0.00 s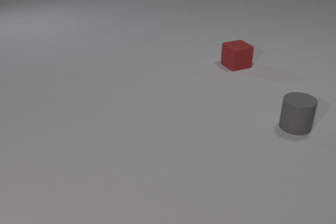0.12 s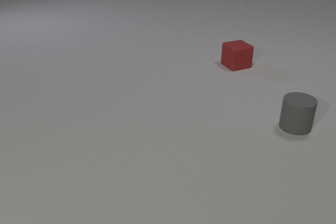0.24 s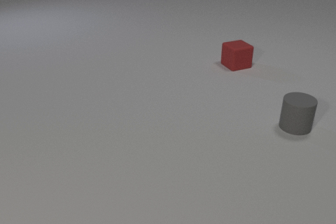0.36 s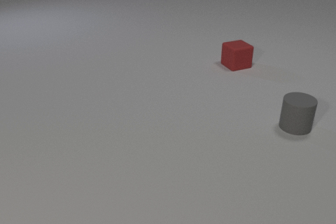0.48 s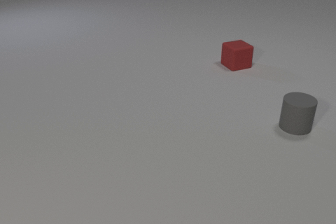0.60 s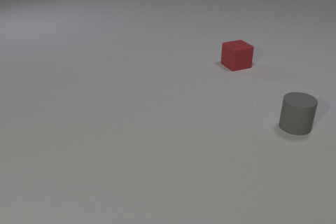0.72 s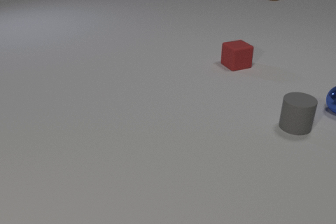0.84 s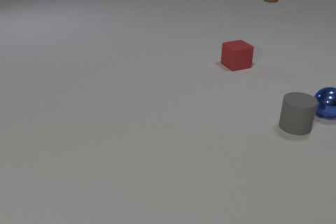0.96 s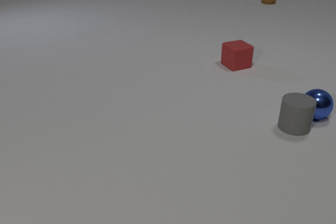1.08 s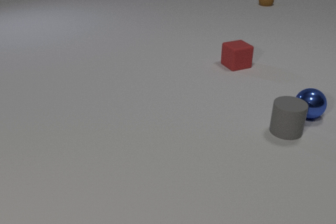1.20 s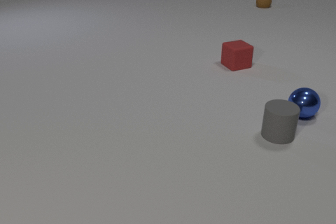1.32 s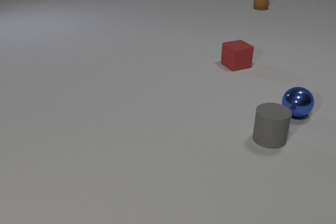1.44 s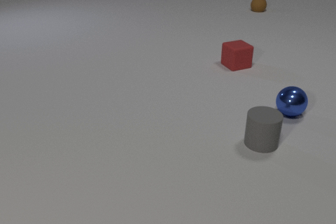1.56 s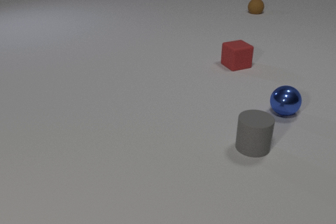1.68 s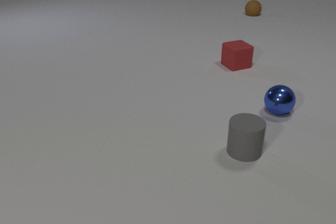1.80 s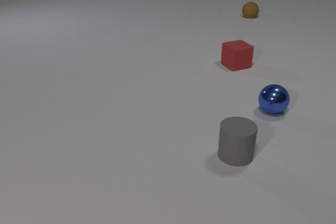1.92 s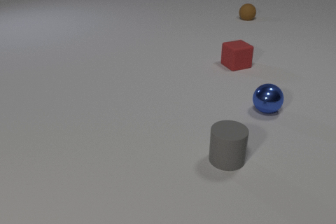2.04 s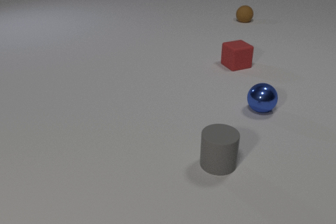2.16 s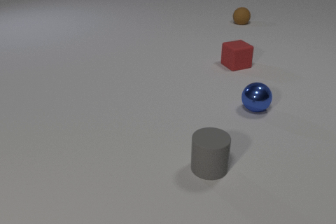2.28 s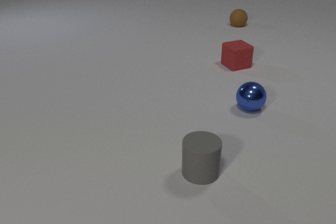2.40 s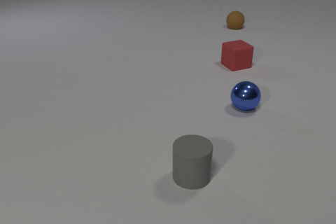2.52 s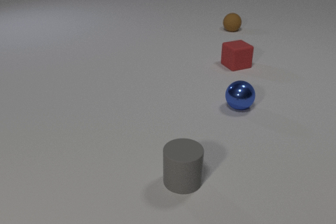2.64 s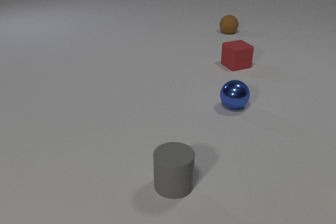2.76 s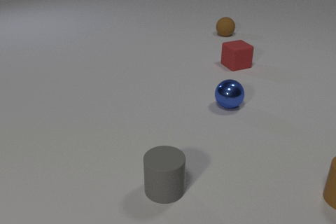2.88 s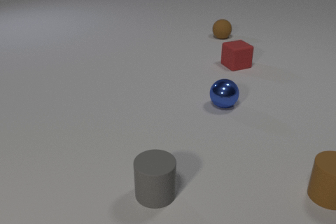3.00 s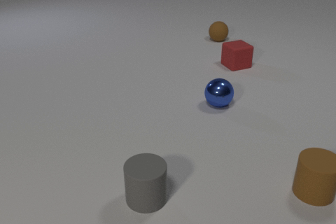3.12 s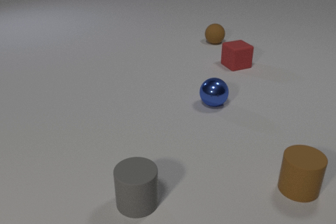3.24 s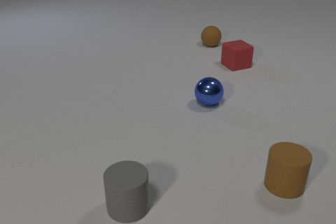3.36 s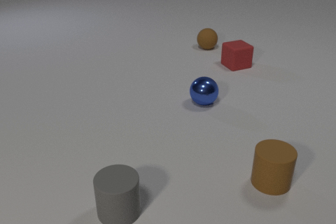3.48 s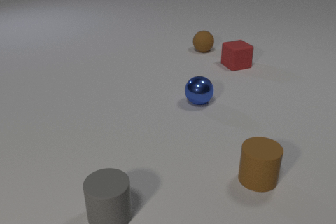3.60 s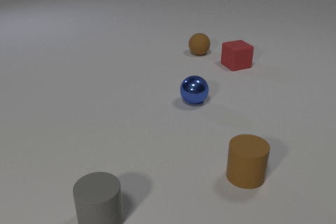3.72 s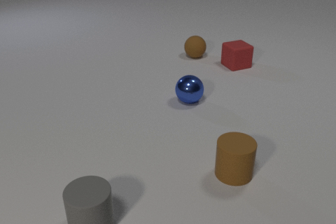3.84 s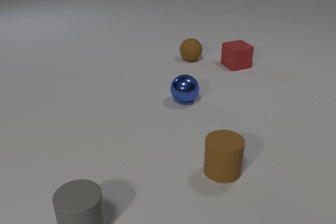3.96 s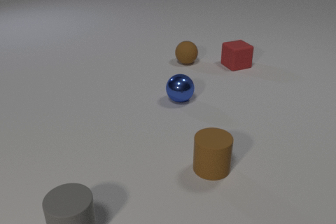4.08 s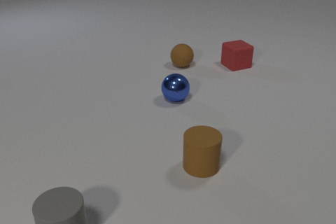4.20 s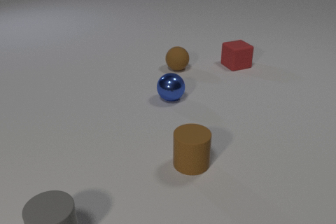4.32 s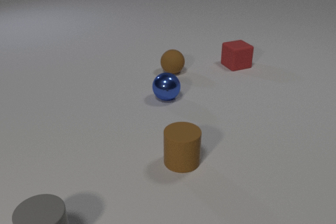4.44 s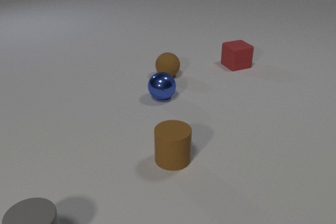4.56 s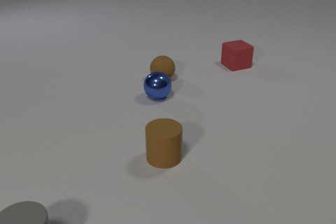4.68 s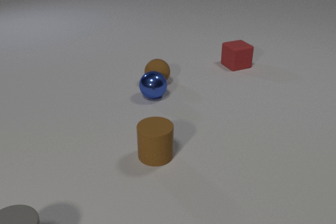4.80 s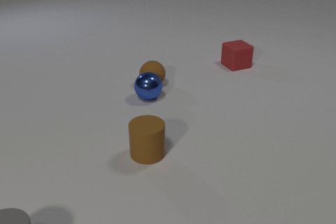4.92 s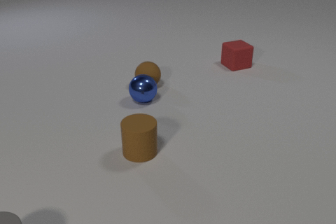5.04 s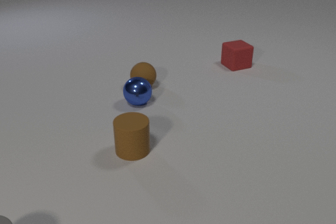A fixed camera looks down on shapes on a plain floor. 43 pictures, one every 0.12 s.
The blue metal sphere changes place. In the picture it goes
to the left.
The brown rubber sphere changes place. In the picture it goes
toward the camera.
0.00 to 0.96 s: The blue metal sphere comes in at the right edge, rolls to the left and toward the camera. The brown rubber sphere comes in at the top edge, rolls toward the camera. The blue metal sphere and the gray rubber cylinder collide.
0.96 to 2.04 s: The blue metal sphere rolls to the left. The gray rubber cylinder slides toward the camera and to the left. The brown rubber sphere rolls toward the camera.
2.04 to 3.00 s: The blue metal sphere rolls to the left. The gray rubber cylinder slides to the left and toward the camera. The brown rubber sphere rolls toward the camera. The brown rubber cylinder comes in at the right edge, slides to the left.
3.00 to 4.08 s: The blue metal sphere rolls to the left. The gray rubber cylinder slides to the left and toward the camera. The brown rubber sphere rolls toward the camera and to the left. The brown rubber cylinder slides to the left.
4.08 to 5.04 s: The blue metal sphere rolls to the left. The gray rubber cylinder slides to the left. The brown rubber sphere rolls toward the camera and to the left. The brown rubber cylinder slides to the left. The blue metal sphere and the brown rubber sphere collide.
How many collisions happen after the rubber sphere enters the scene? 2.
How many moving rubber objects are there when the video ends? 3.
Are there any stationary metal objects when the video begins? no.
